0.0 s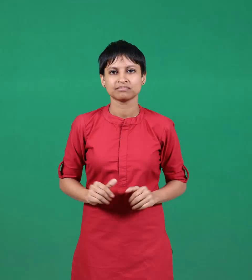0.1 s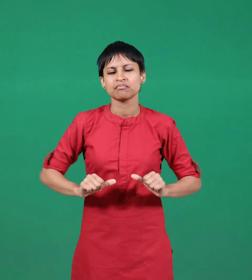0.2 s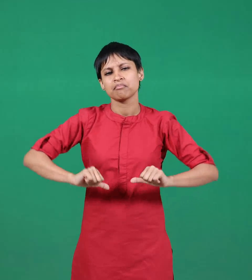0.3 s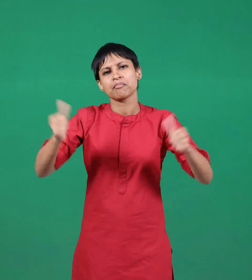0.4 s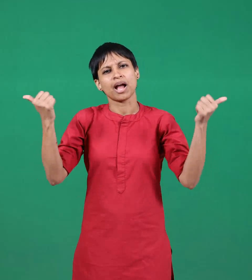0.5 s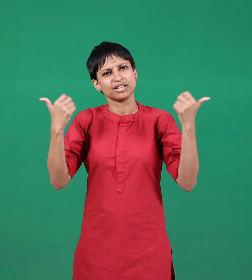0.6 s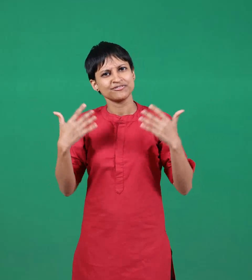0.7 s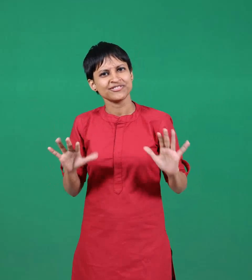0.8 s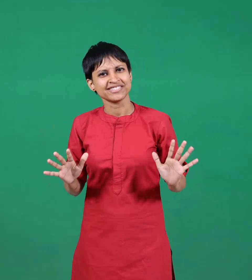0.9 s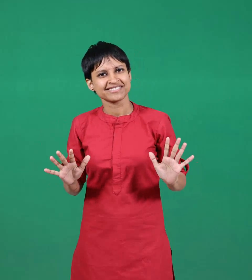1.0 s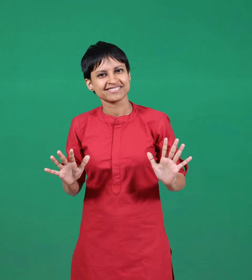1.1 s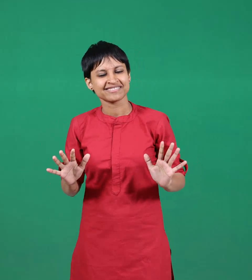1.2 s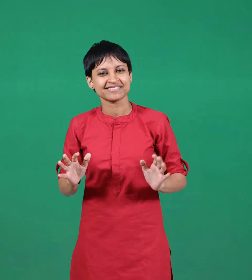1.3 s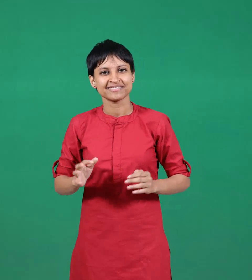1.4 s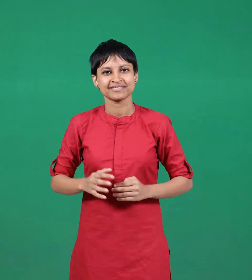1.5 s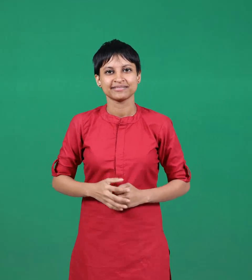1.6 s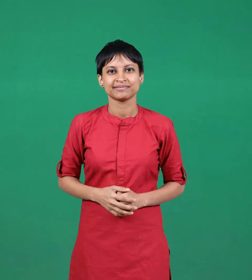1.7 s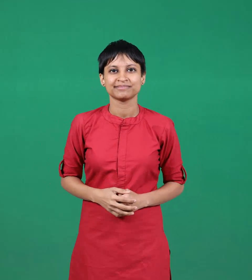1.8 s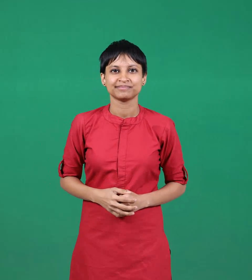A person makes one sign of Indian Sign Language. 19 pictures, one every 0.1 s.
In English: passed
